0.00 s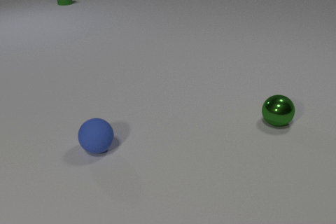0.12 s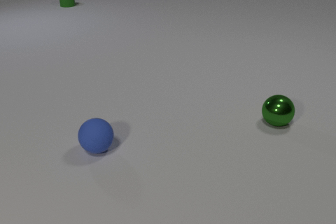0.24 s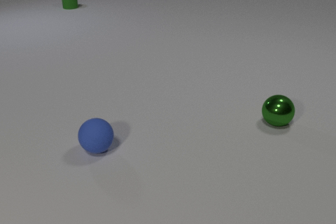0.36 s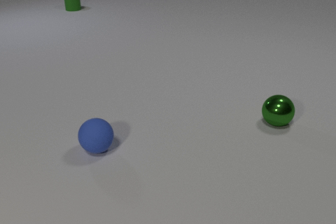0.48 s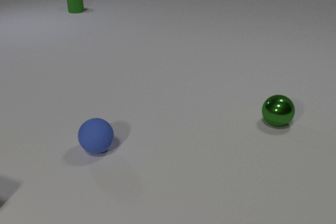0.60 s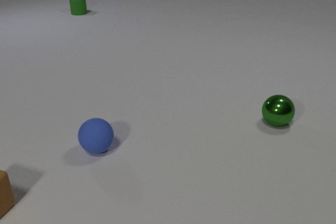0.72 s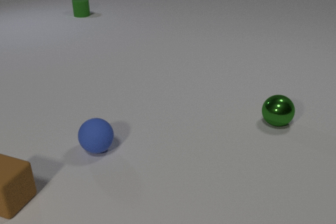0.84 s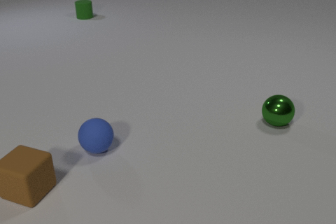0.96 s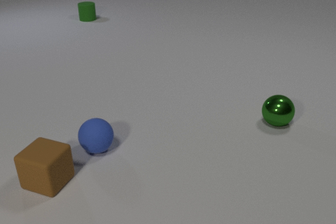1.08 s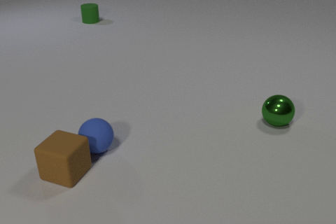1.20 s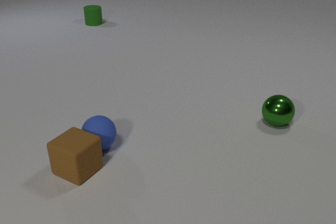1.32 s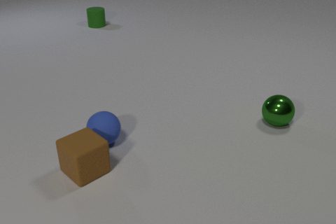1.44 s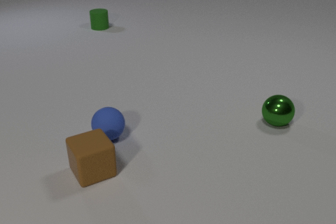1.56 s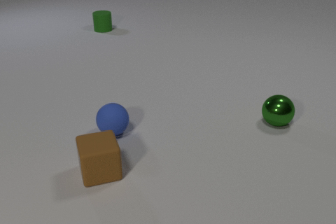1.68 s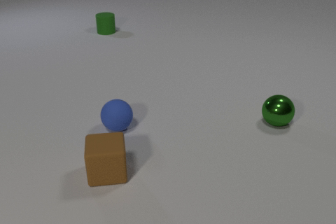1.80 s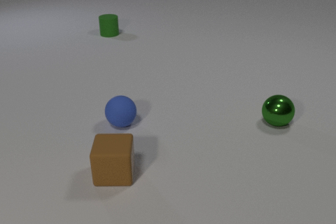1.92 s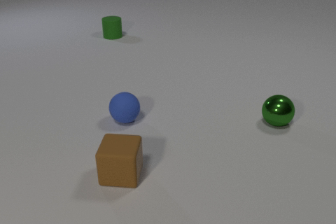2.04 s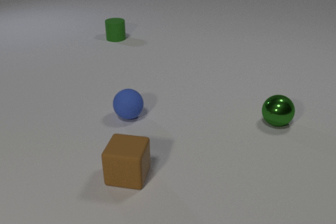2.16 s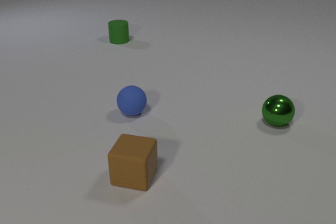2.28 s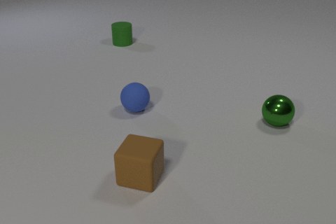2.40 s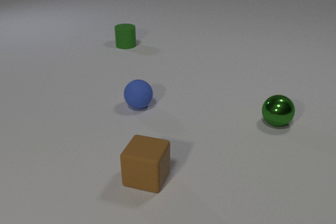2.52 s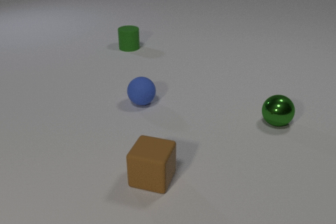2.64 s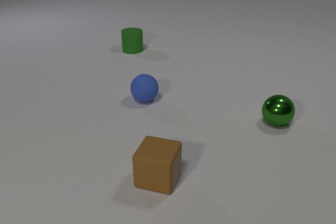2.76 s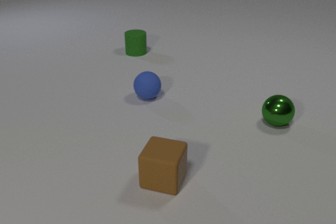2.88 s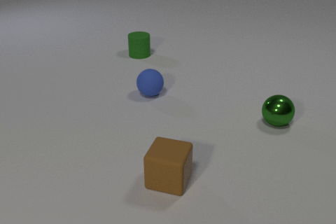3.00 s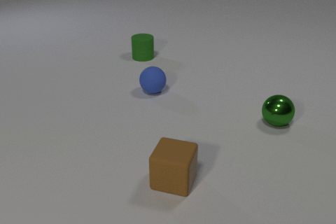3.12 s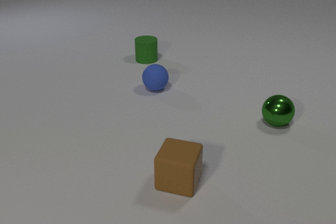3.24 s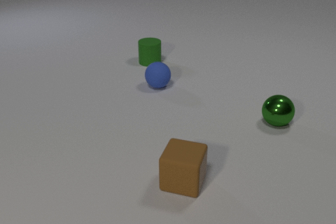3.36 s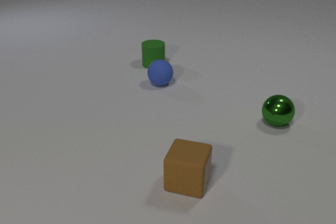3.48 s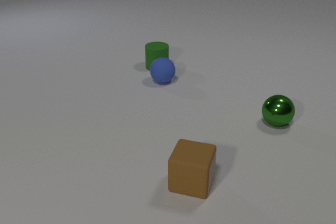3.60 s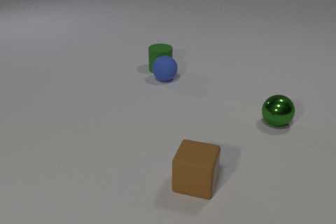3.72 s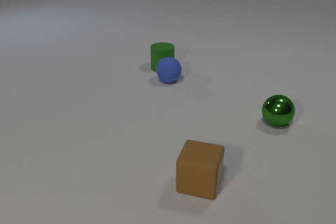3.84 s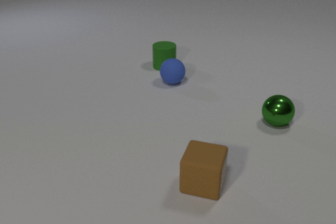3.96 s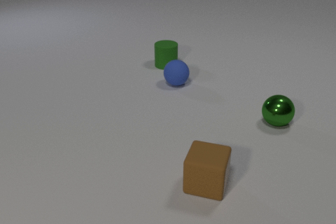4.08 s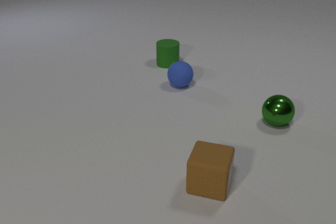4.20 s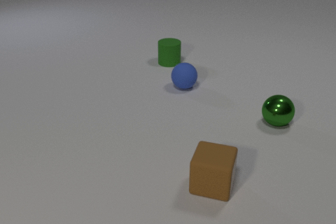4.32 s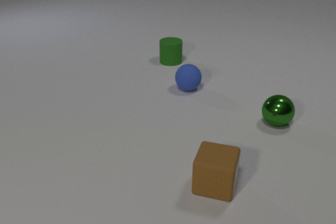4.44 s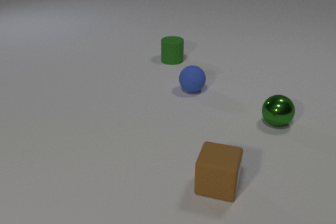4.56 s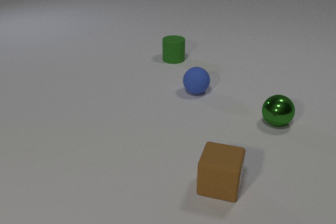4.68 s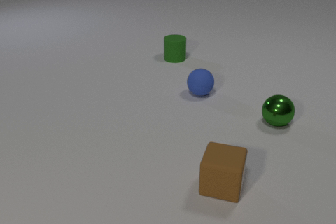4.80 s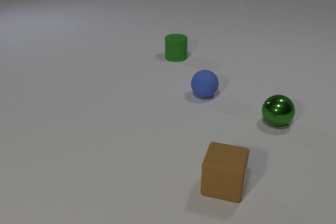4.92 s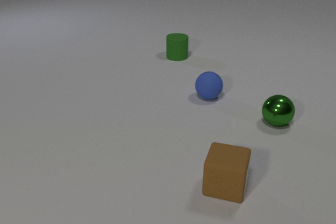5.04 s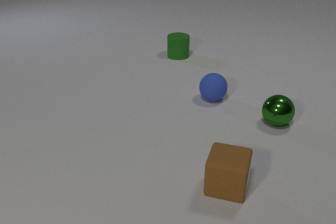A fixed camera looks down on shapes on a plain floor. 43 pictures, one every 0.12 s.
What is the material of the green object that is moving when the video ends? rubber.
How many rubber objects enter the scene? 1.
What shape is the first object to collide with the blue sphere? cube.
0.00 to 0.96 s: The brown rubber cube comes in at the left edge, slides to the right. The green rubber cylinder slides toward the camera.
0.96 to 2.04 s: The brown rubber cube slides to the right, spins clockwise seen from above by about 75 degrees, its near face sliding to the left. The blue rubber sphere rolls away from the camera and to the right. The green rubber cylinder slides toward the camera. The brown rubber cube and the blue rubber sphere collide.
2.04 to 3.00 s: The brown rubber cube slides to the right. The blue rubber sphere rolls away from the camera and to the right. The green rubber cylinder slides toward the camera and to the right.
3.00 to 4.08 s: The brown rubber cube slides to the right. The blue rubber sphere rolls to the right and away from the camera. The green rubber cylinder slides to the right and toward the camera. The blue rubber sphere and the green rubber cylinder collide.
4.08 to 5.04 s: The brown rubber cube slides to the right. The blue rubber sphere rolls to the right and toward the camera. The green rubber cylinder slides away from the camera and to the right.
